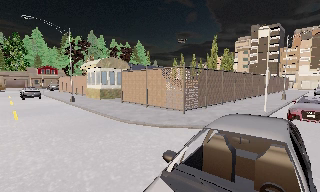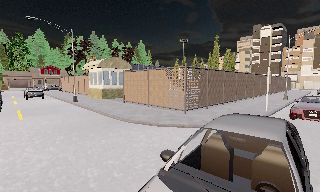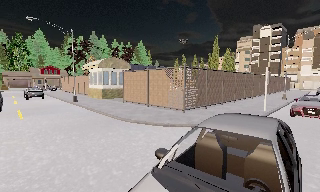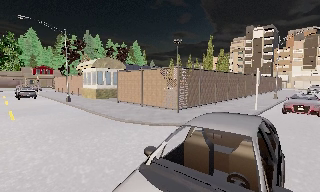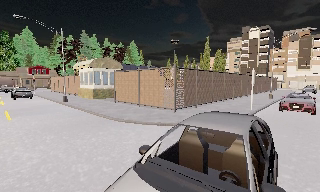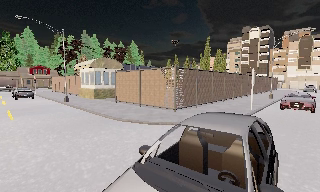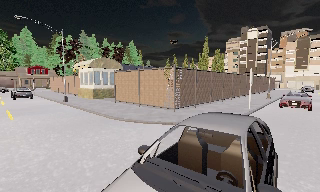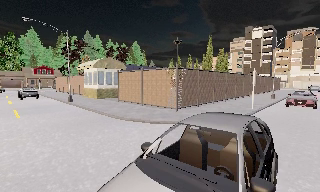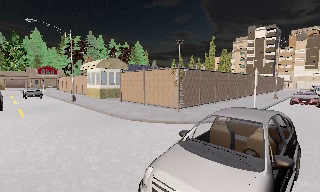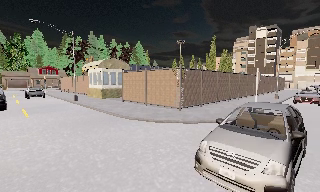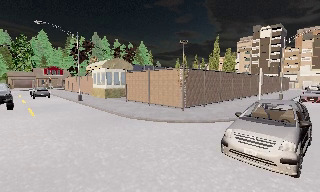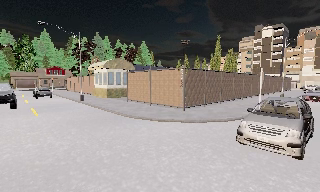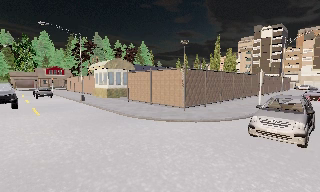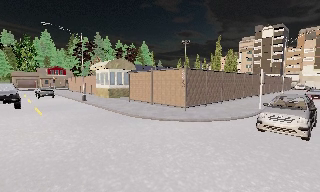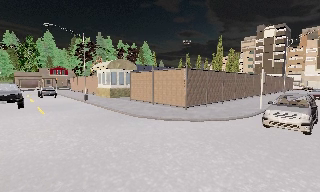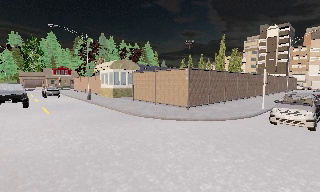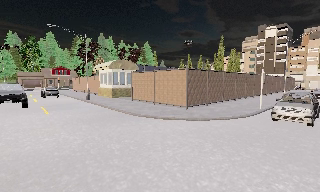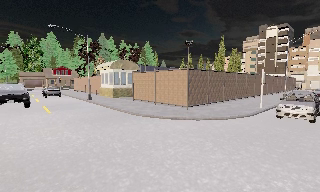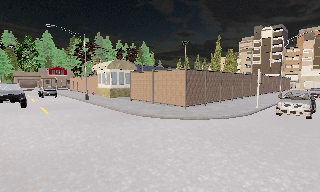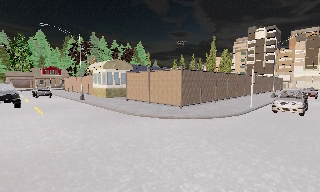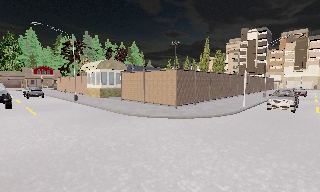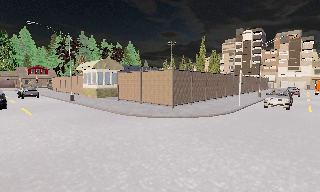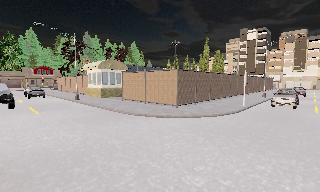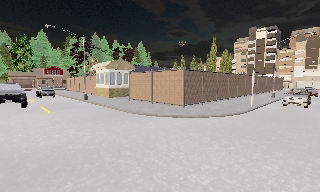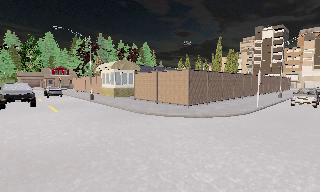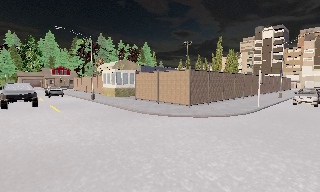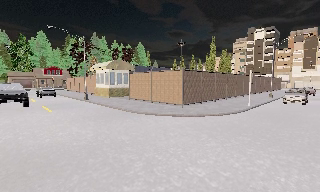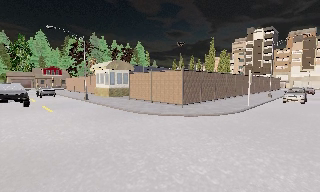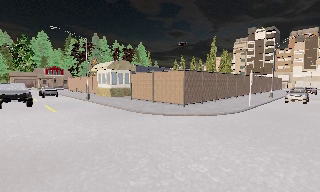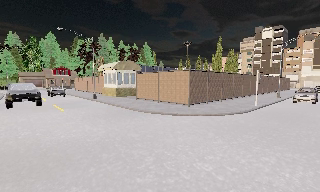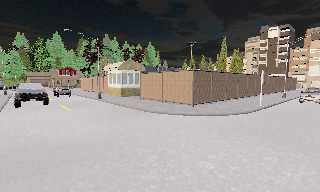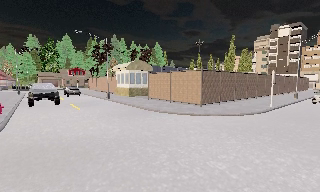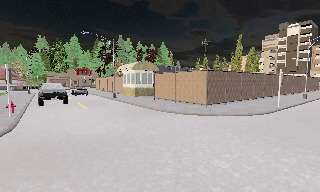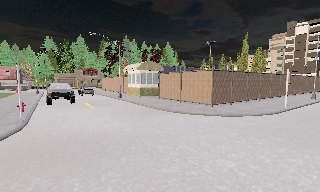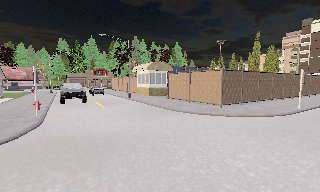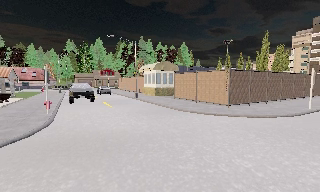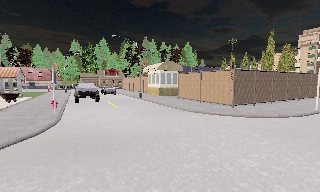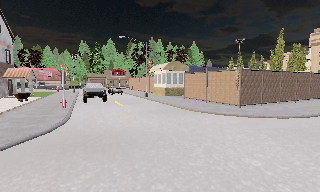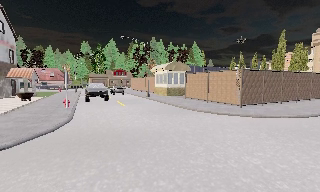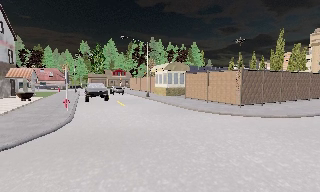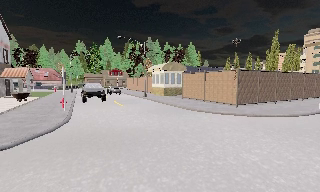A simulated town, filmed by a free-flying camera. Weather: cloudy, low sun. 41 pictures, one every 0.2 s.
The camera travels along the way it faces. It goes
backward.
0.0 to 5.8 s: The camera travels backward, about 3 m, so what stands in front gets smaller.
5.8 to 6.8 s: The camera pans to its left, which is counterclockwise from overhead, by about 10 degrees.
6.8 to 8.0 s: The camera travels backward, about 0.5 m, so what stands in front gets smaller.
The film runs backward here.
